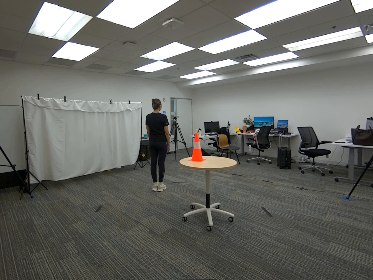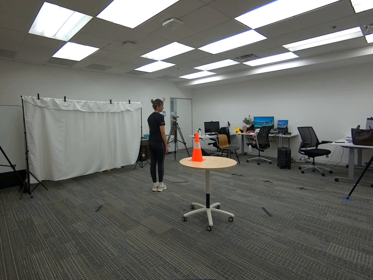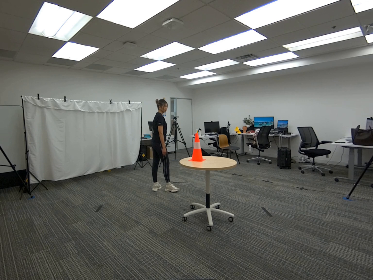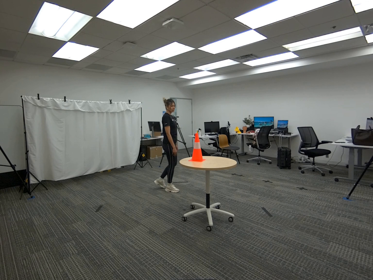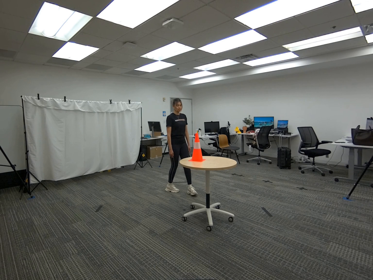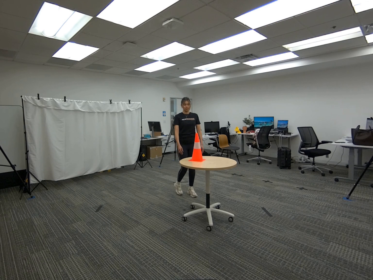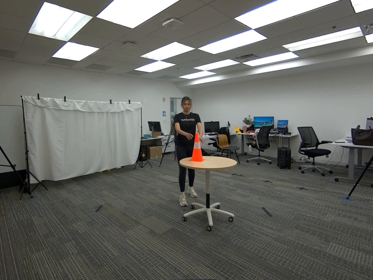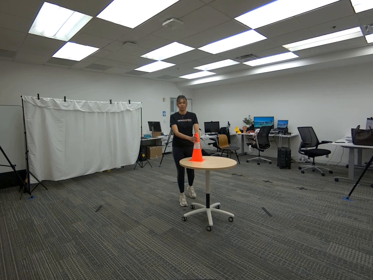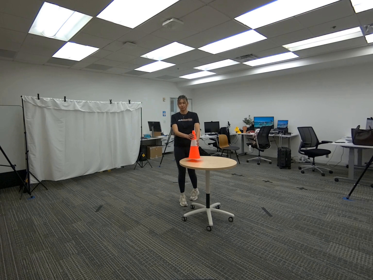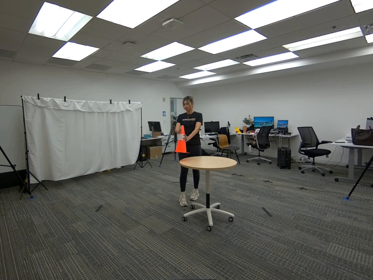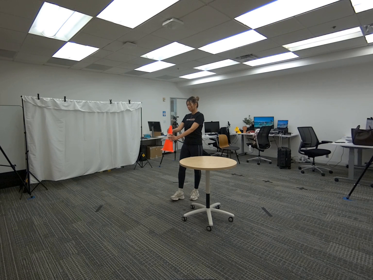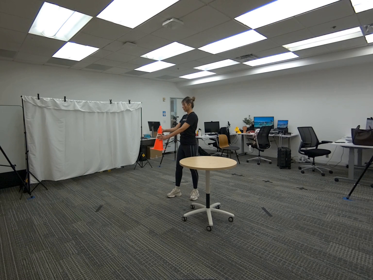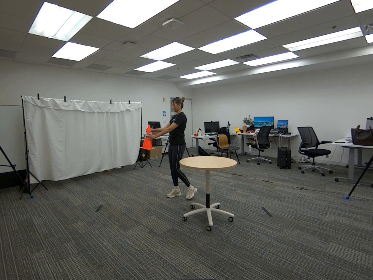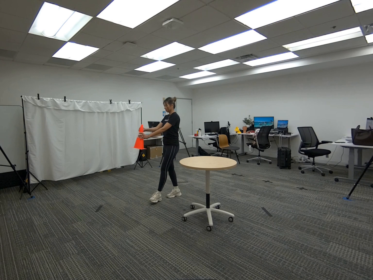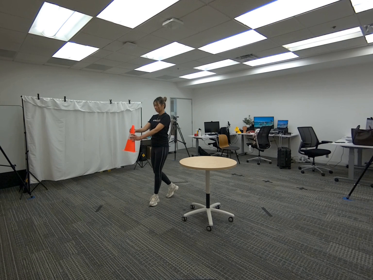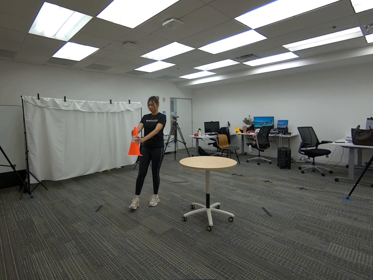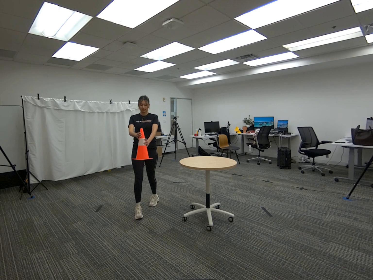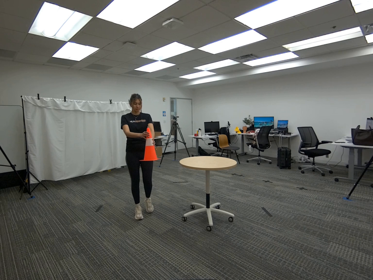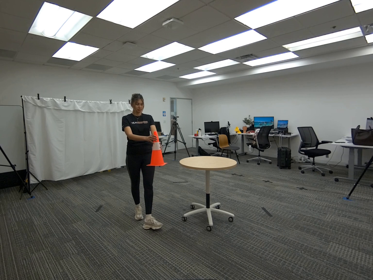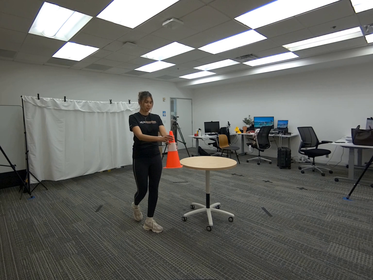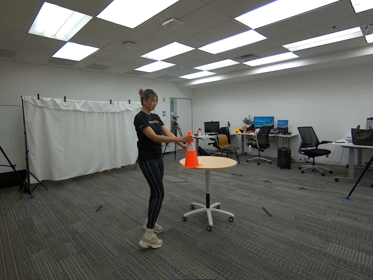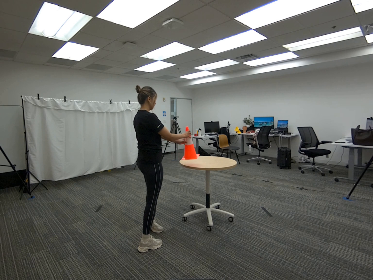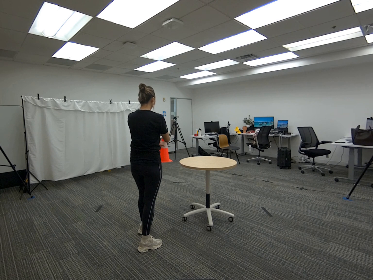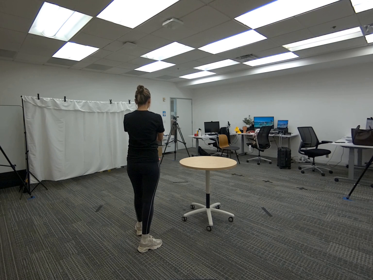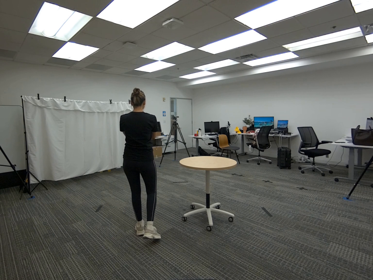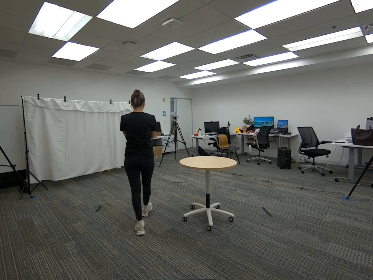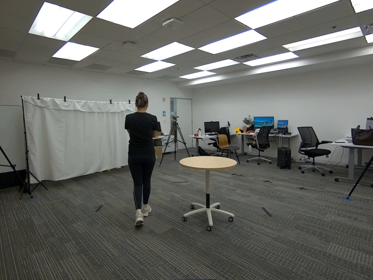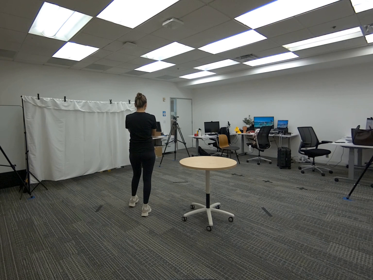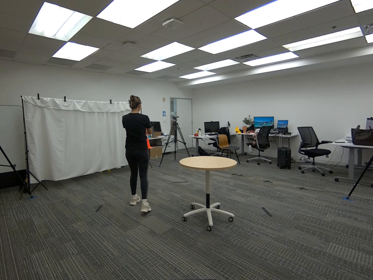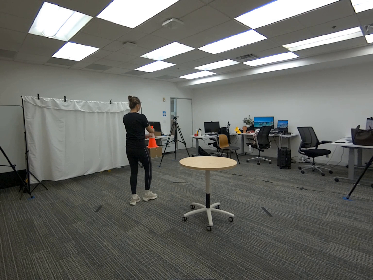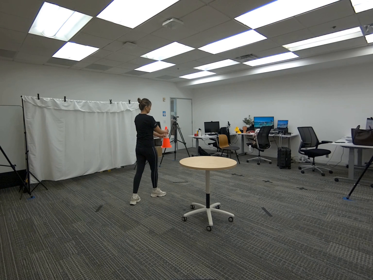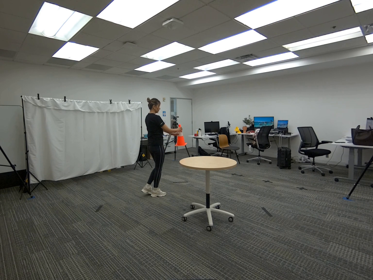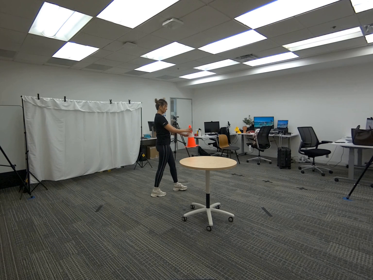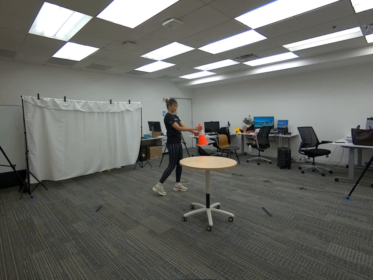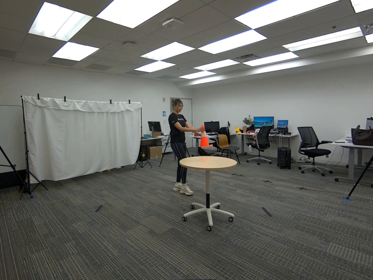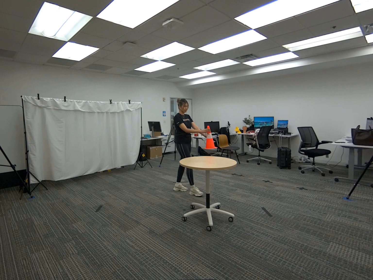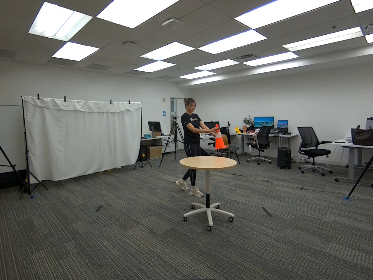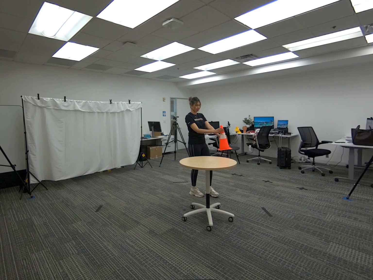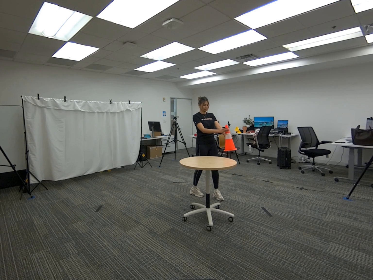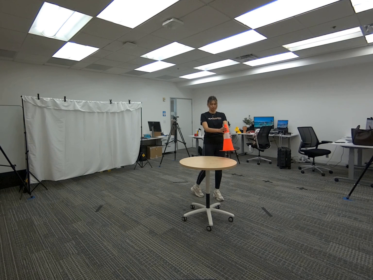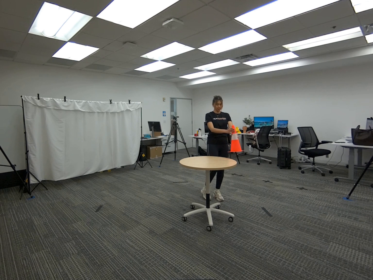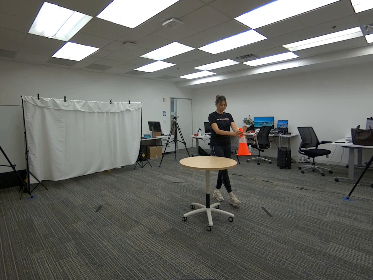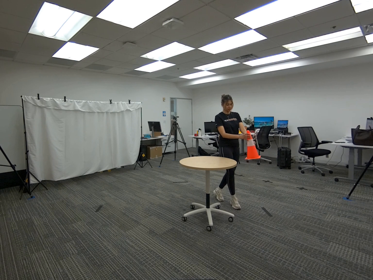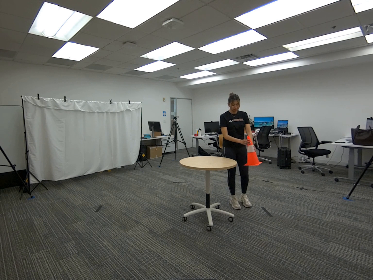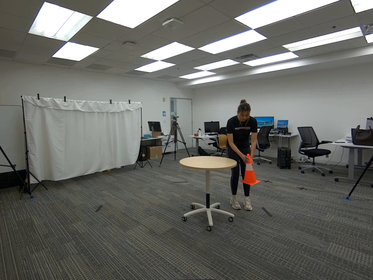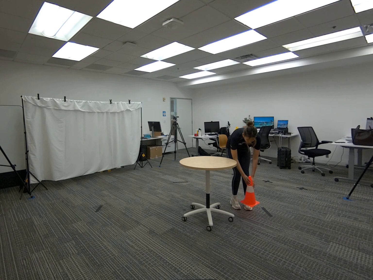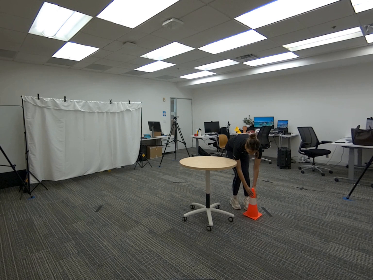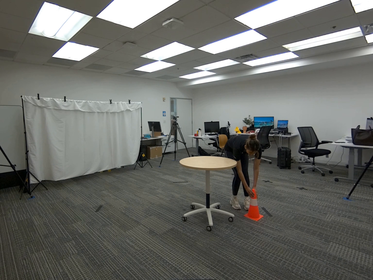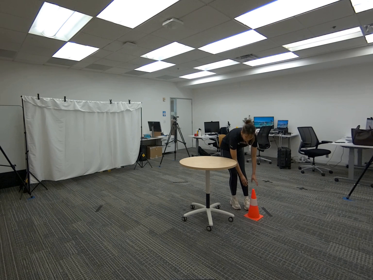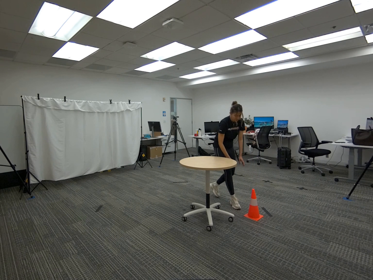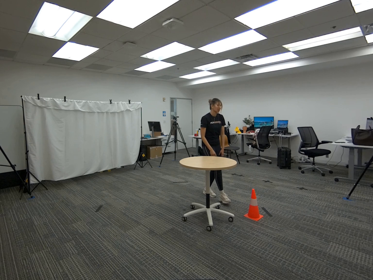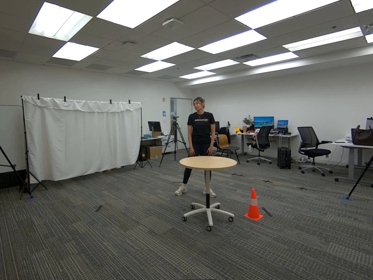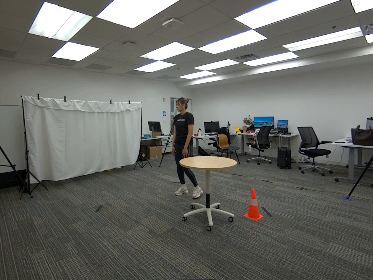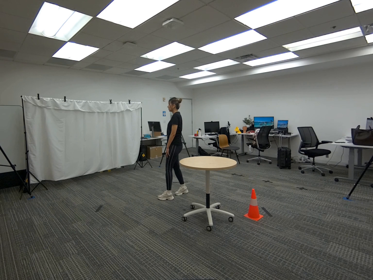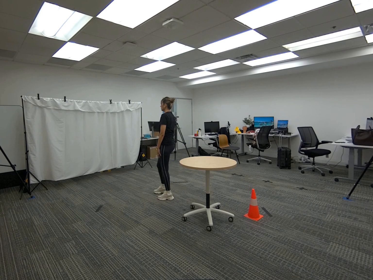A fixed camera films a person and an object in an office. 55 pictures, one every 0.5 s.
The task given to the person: Walk over to the traffic cone on the tround table, pick up the cone with both hands and place it on the ground.
